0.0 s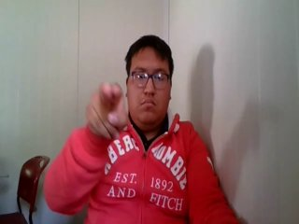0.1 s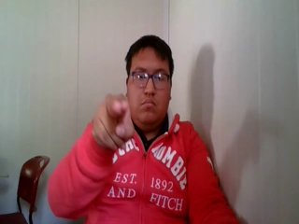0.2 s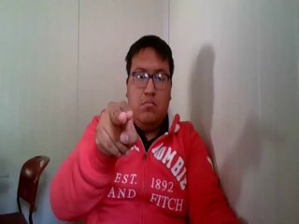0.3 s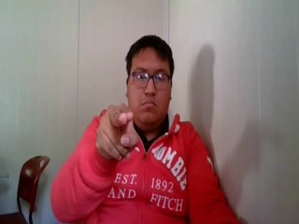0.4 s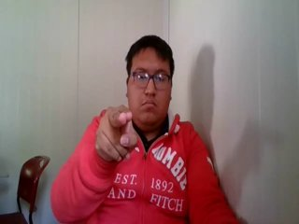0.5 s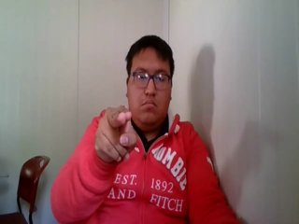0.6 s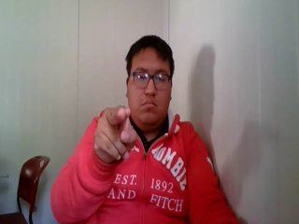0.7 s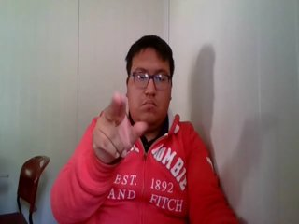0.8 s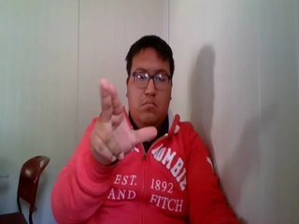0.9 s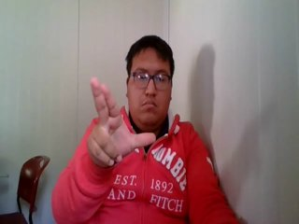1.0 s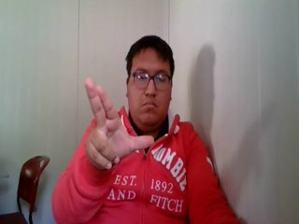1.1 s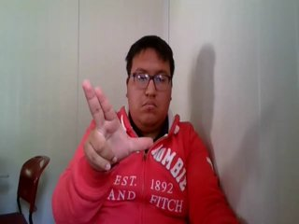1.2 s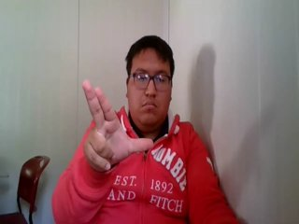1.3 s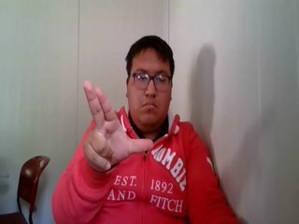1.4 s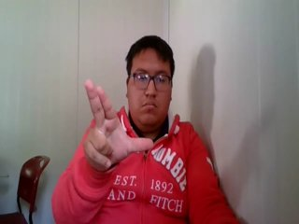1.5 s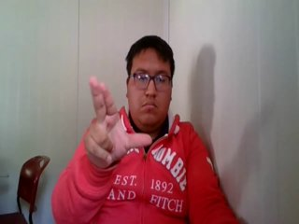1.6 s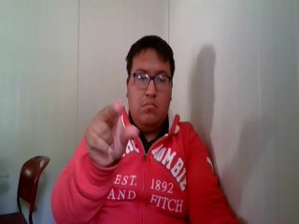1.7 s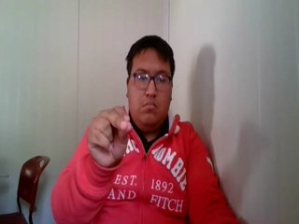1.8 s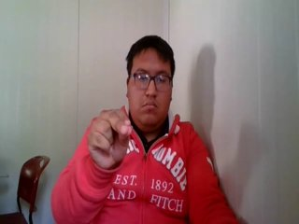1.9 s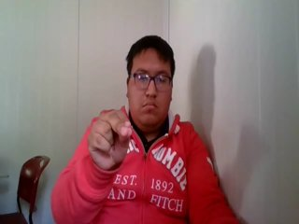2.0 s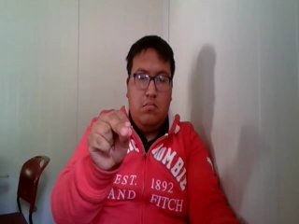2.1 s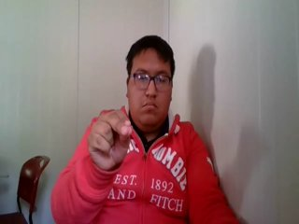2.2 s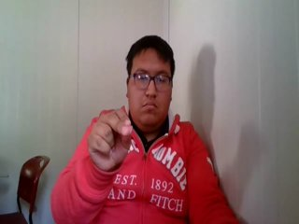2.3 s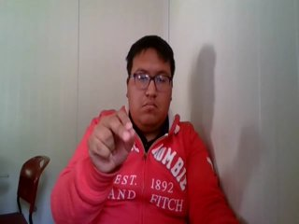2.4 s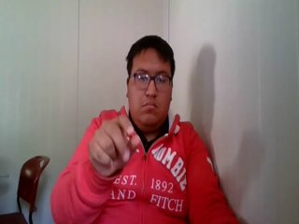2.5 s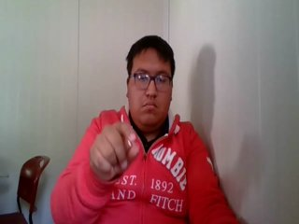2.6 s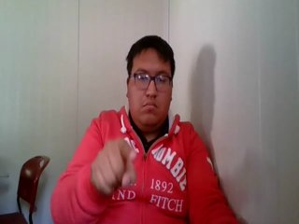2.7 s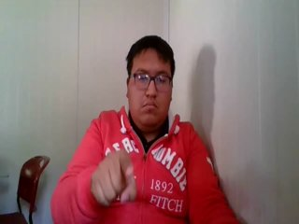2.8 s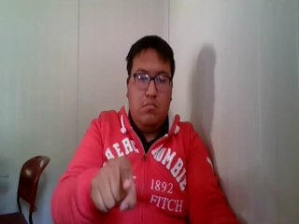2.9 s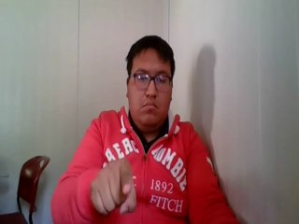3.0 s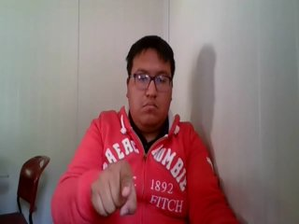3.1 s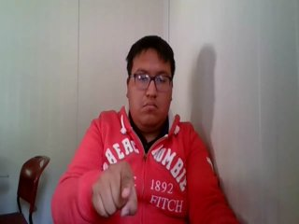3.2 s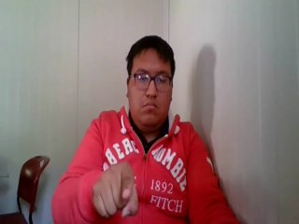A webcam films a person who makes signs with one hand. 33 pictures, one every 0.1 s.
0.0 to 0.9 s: Pointing with two fingers.
1.0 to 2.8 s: Zoom out.
2.9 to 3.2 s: Pointing with one finger.
